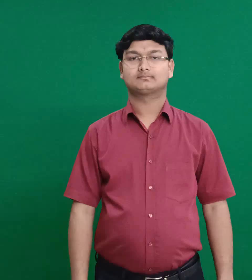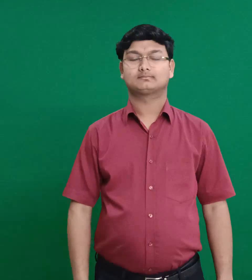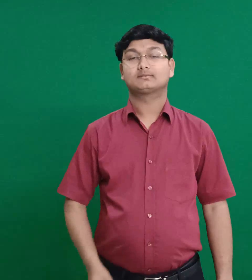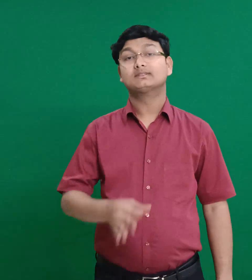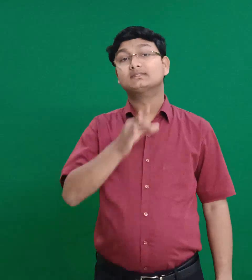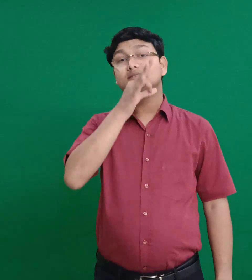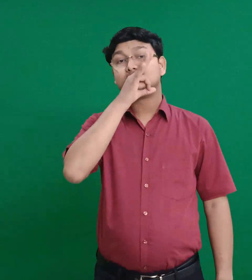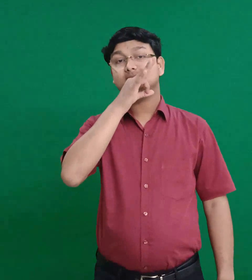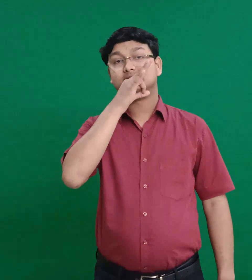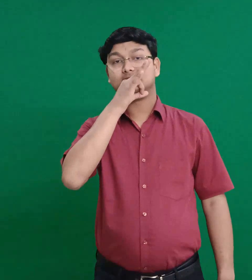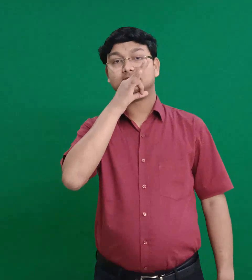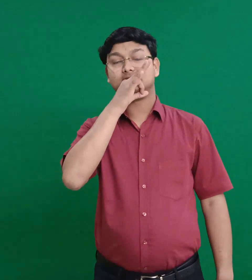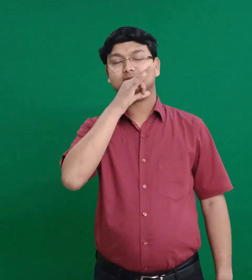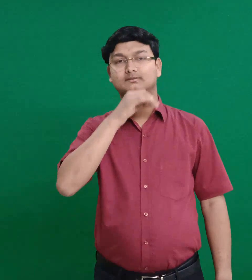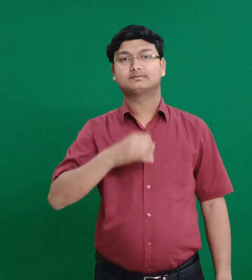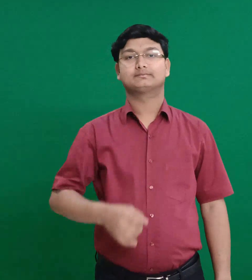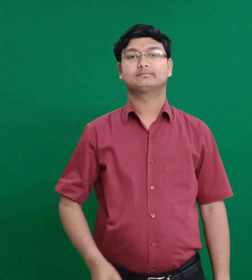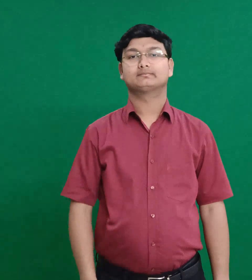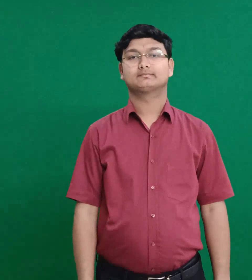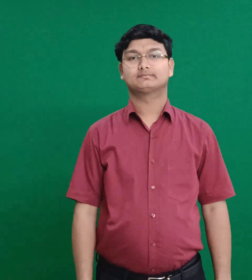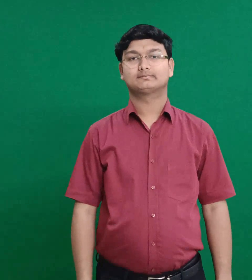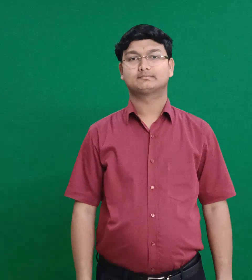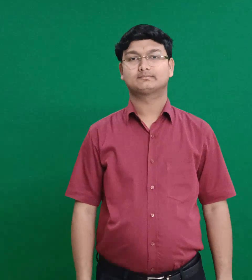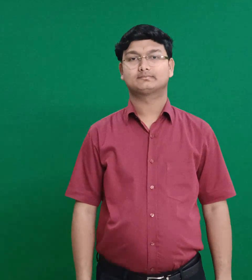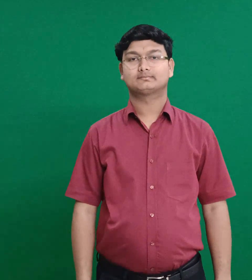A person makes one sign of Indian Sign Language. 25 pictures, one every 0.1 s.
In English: obadiah
